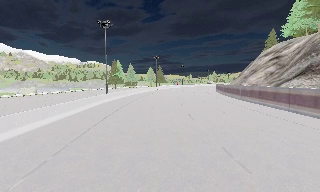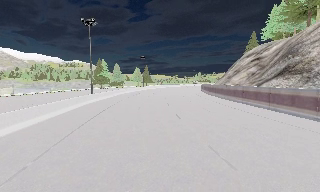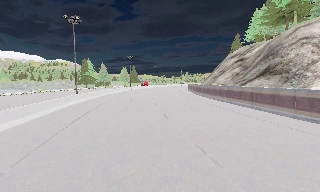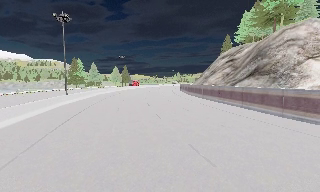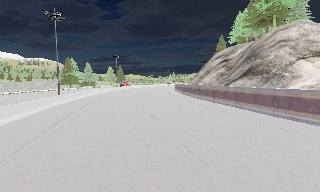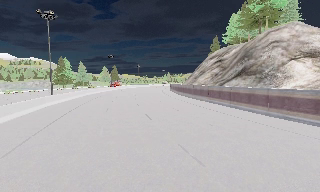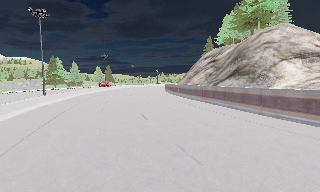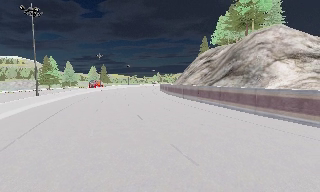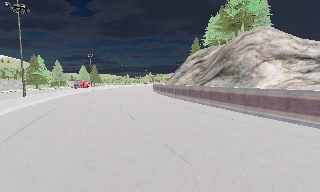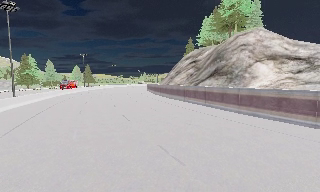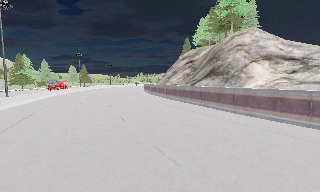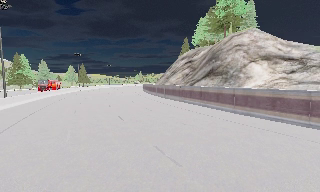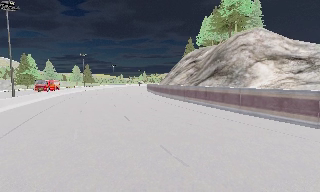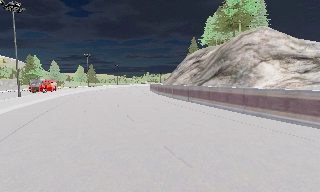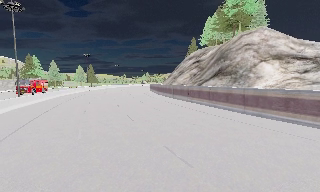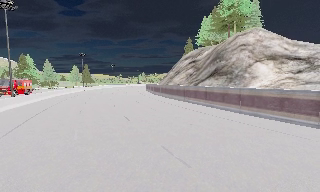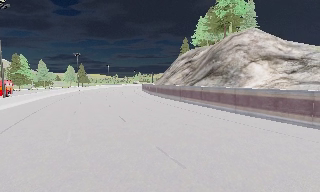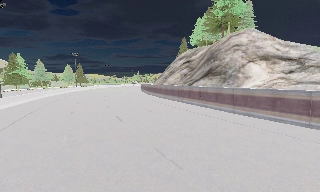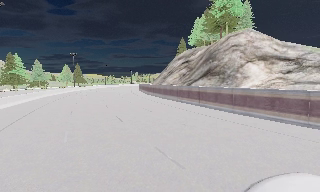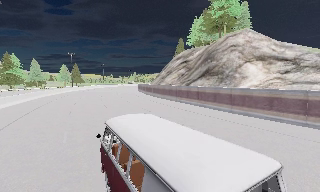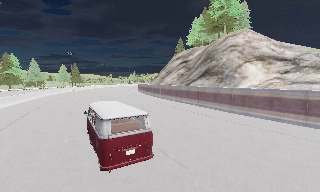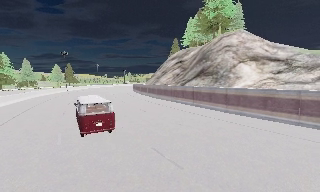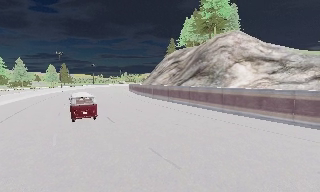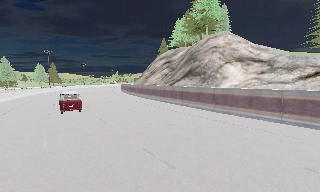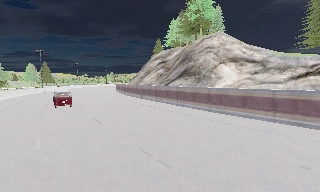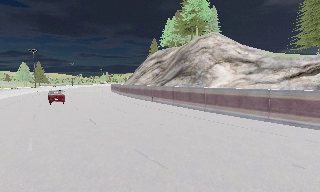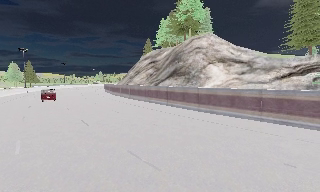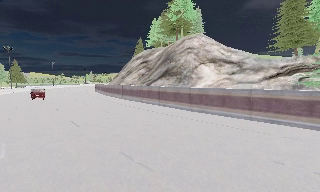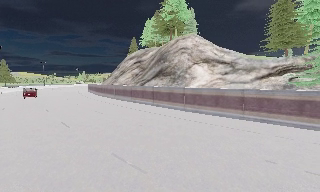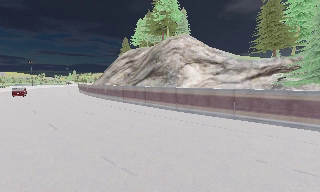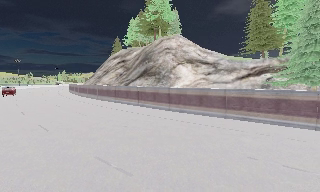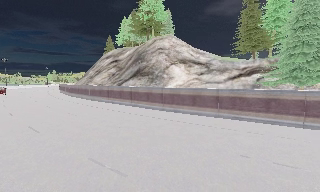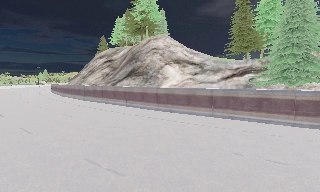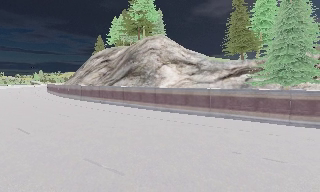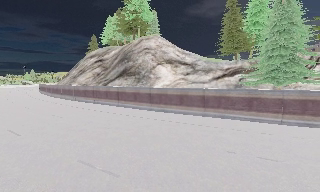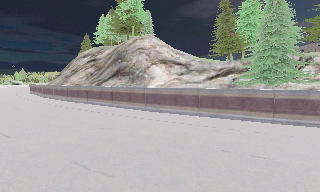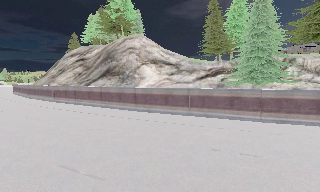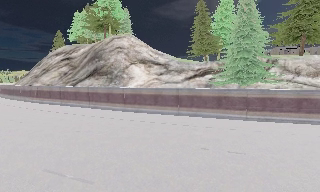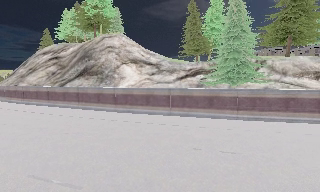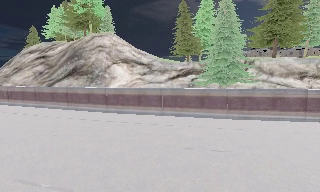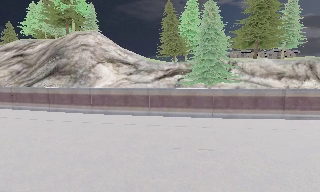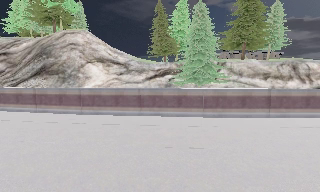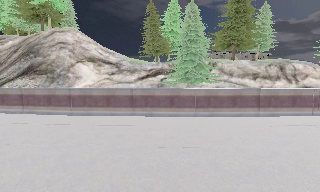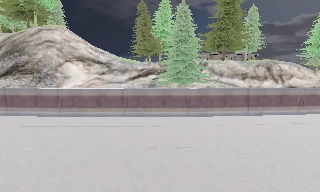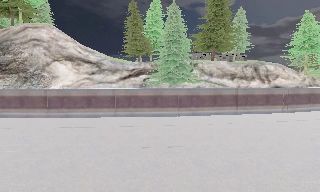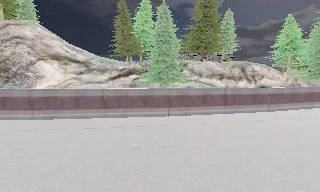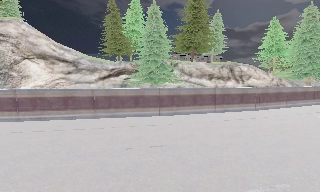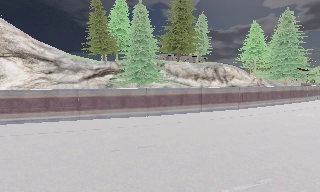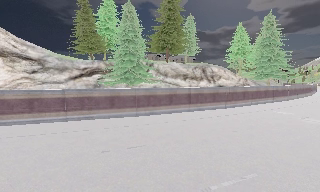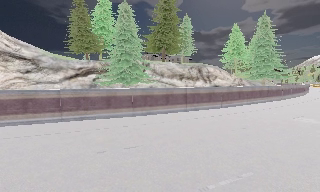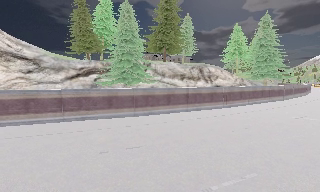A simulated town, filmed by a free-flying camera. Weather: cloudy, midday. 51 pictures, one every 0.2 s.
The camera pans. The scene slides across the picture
to the left.
The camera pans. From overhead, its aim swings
clockwise.
0.0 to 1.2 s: The camera swings to its right by about 20 degrees, and the scene slides to the left.
1.2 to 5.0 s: The camera swings to its right by about 20 degrees, and the scene slides to the left. It travels forward and to its left, about 0.5 m, so what stands in front looms larger.
5.0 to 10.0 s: The camera pans to its right, which is clockwise from overhead, by about 70 degrees. It travels to its left, about 1 m.
The film runs forward here.
